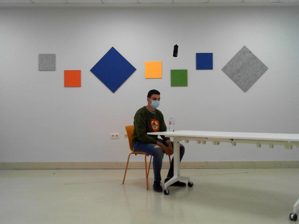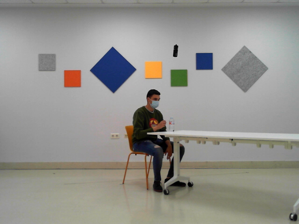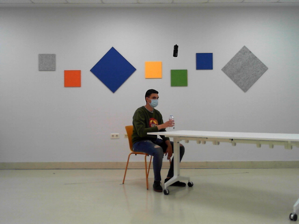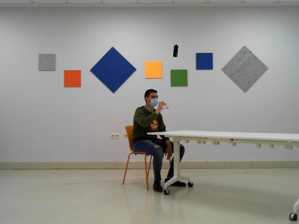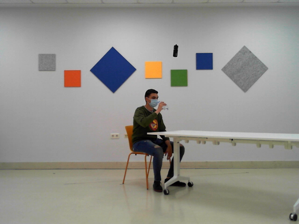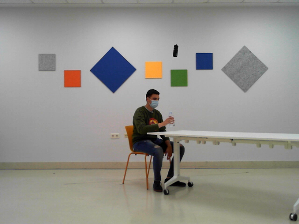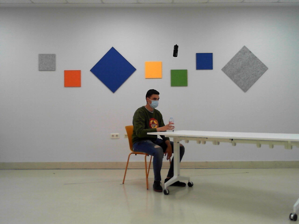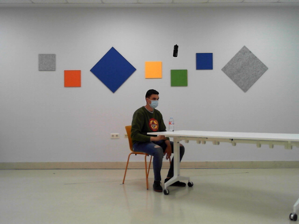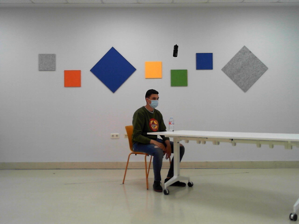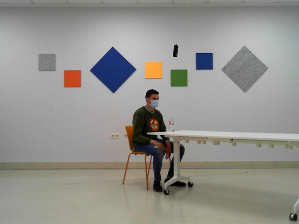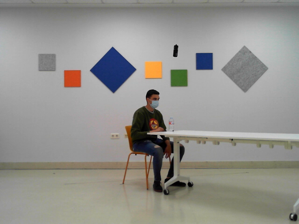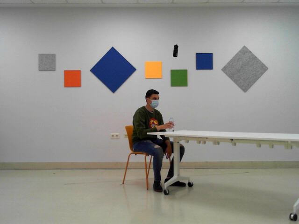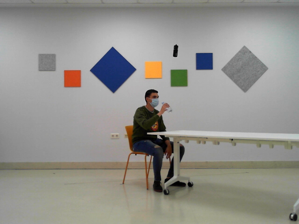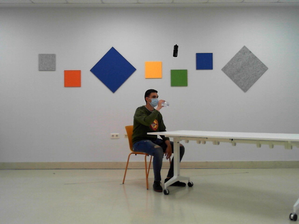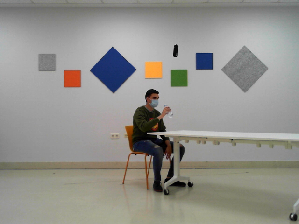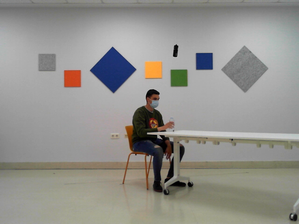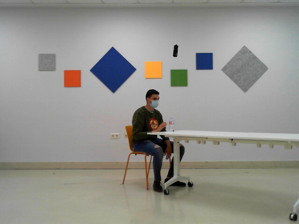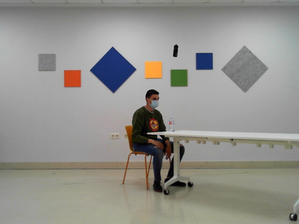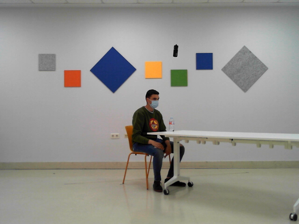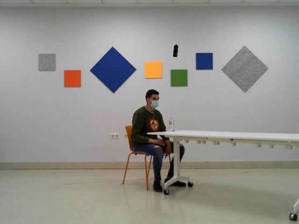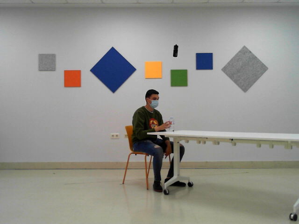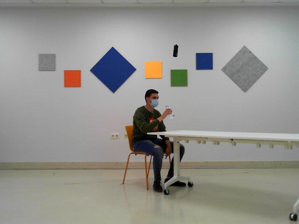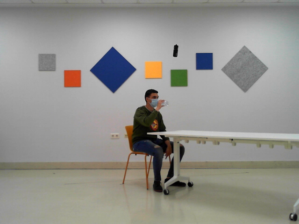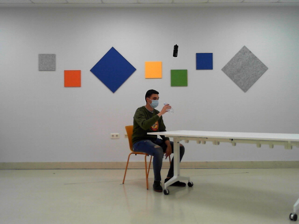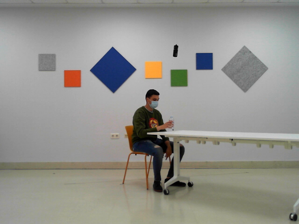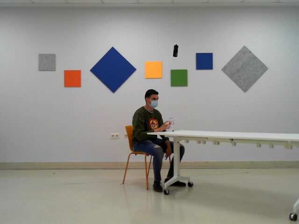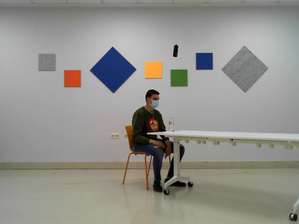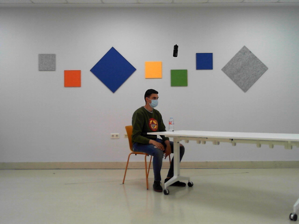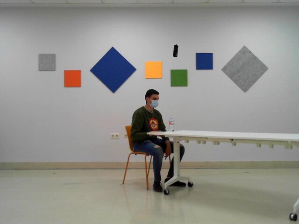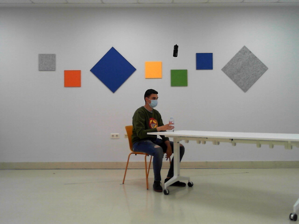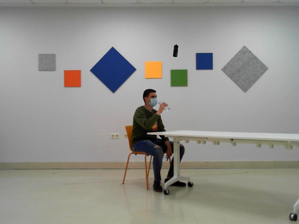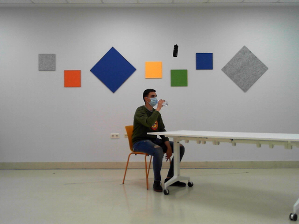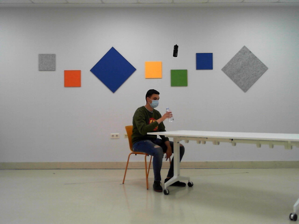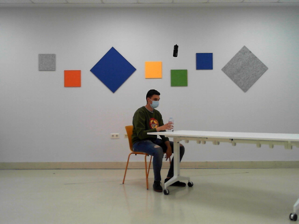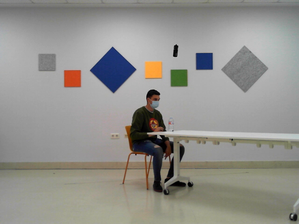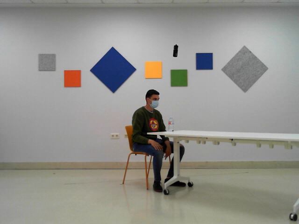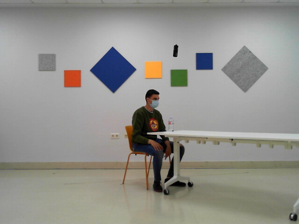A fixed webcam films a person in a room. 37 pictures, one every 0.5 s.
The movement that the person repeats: Drink from a bottle, right hand.
